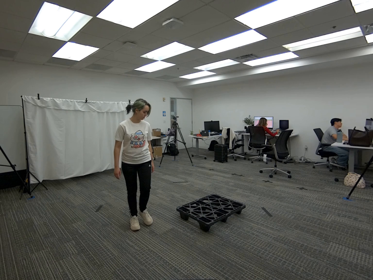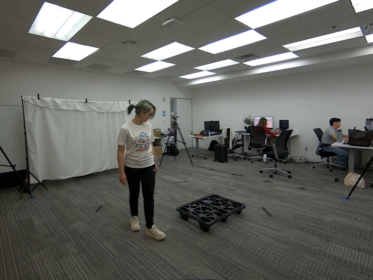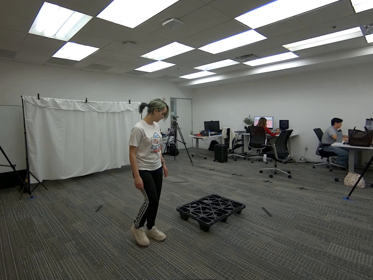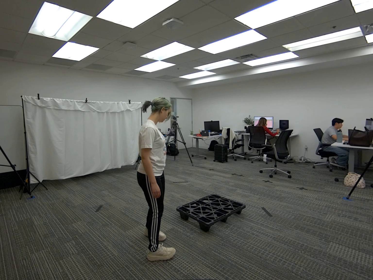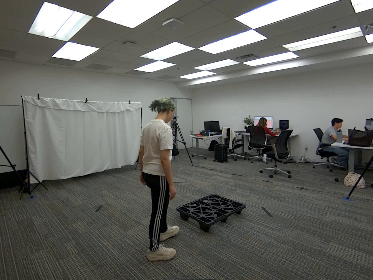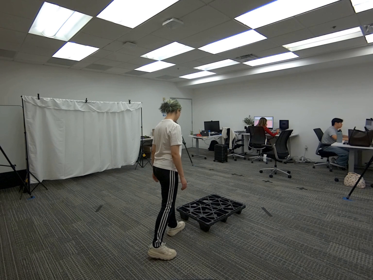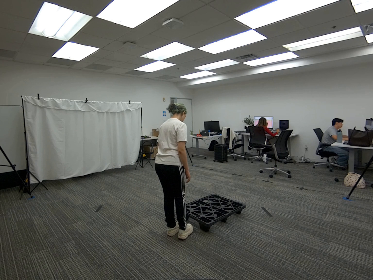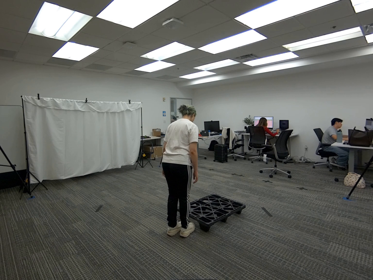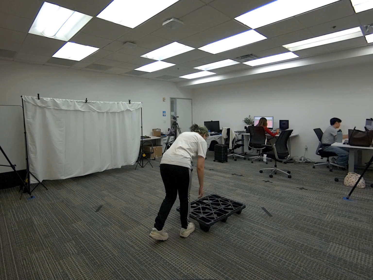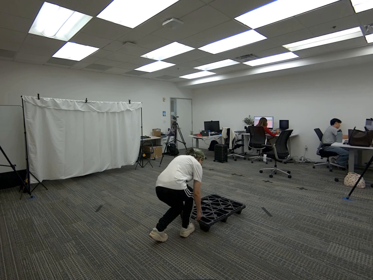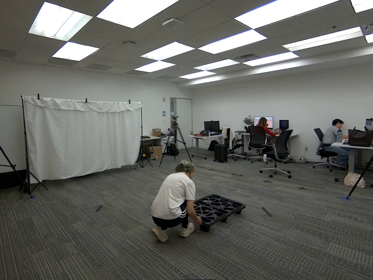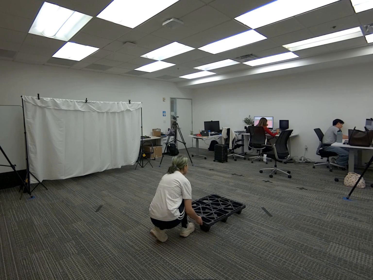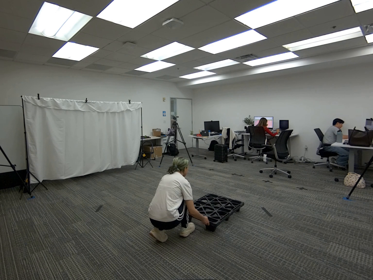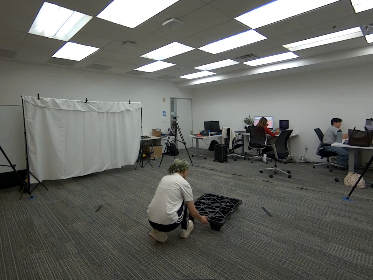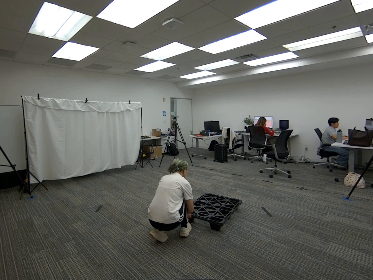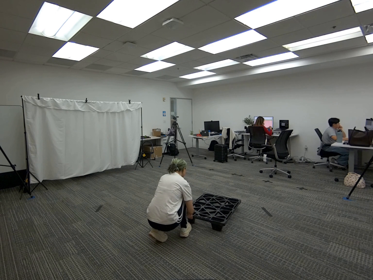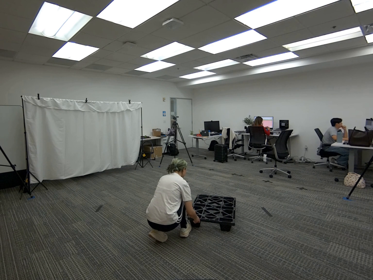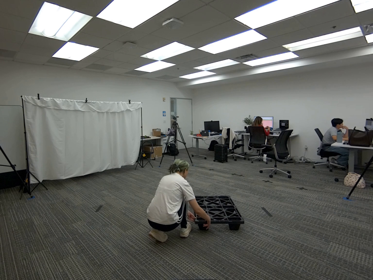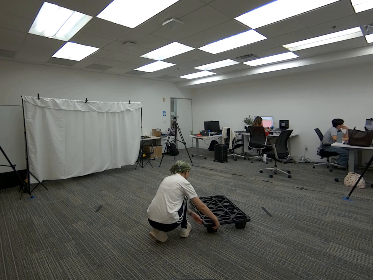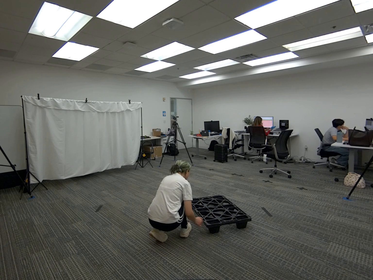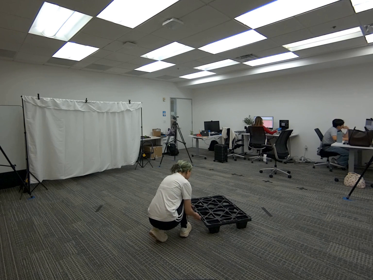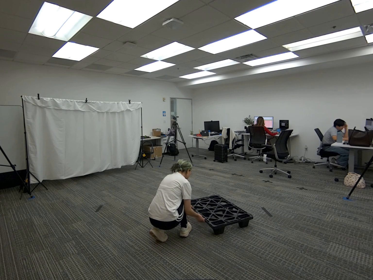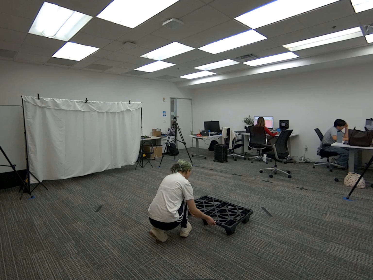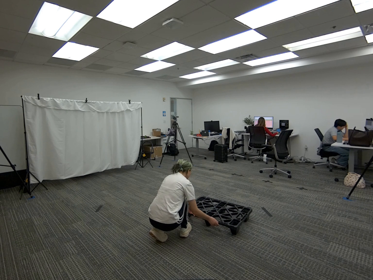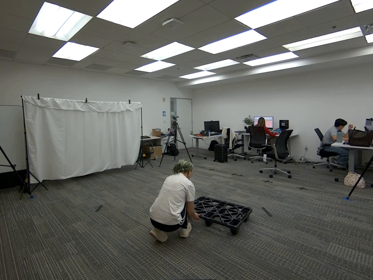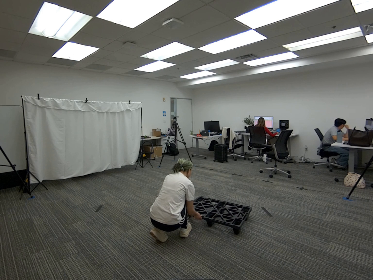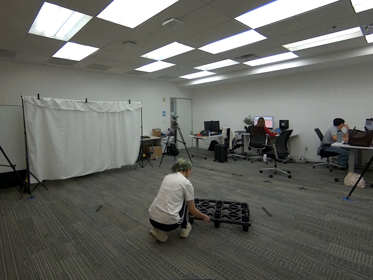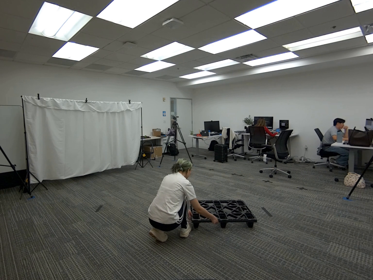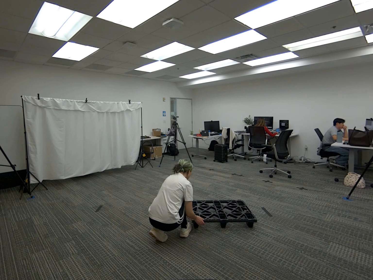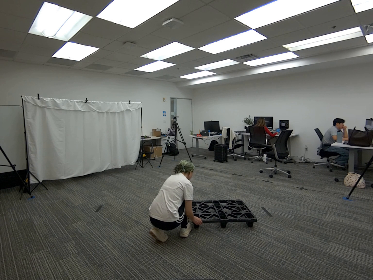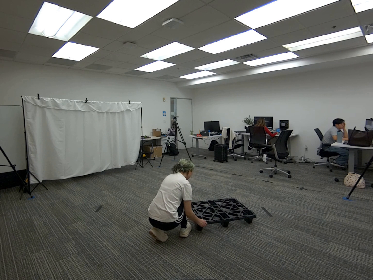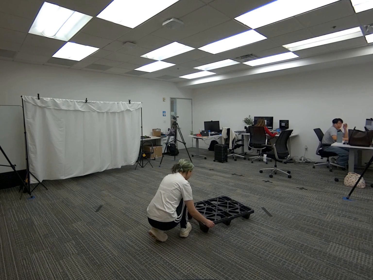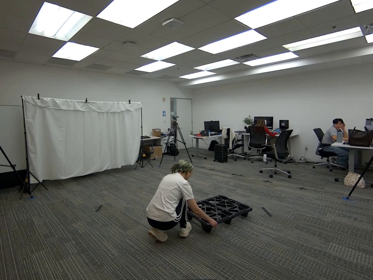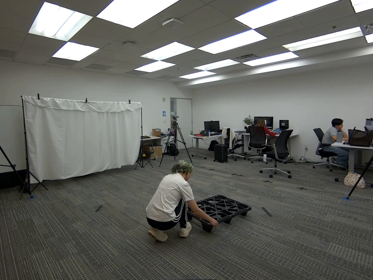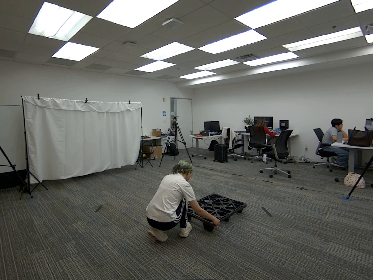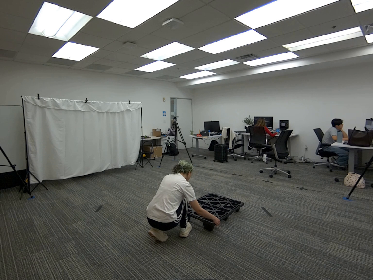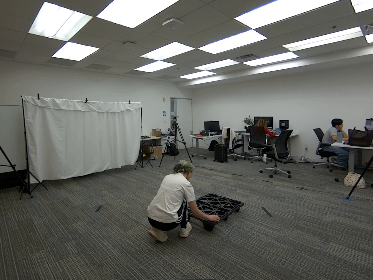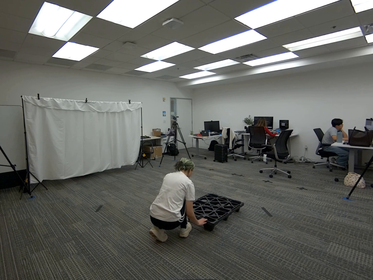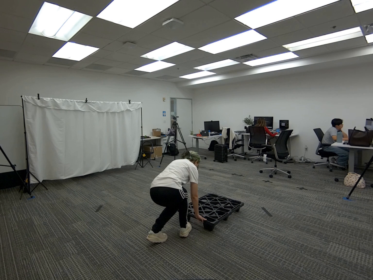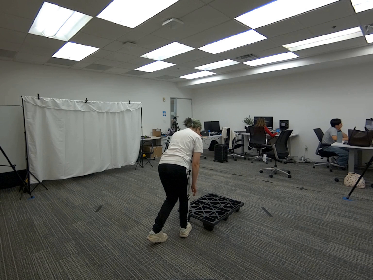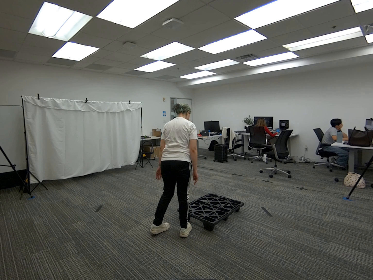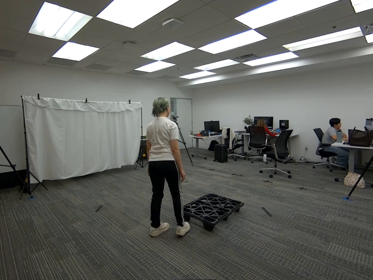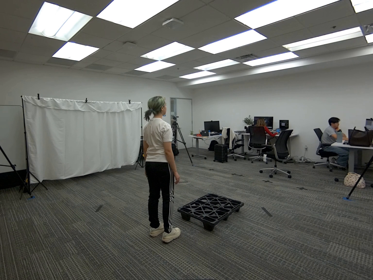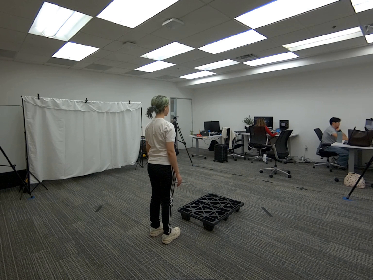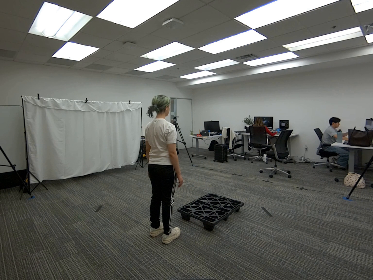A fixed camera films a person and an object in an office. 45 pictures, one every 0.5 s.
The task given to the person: Walk over to the platform on the ground and turn the platform over and rotate the platform 180° while the platform remains on the floor.
